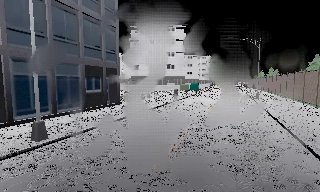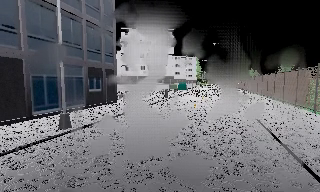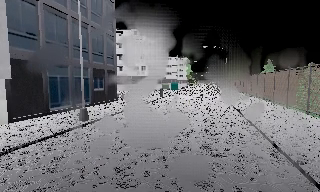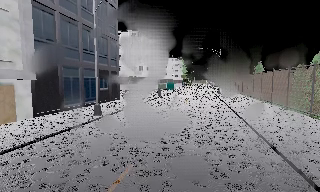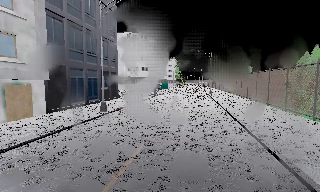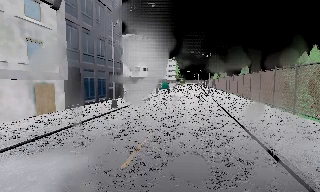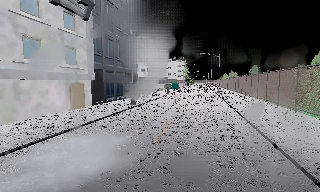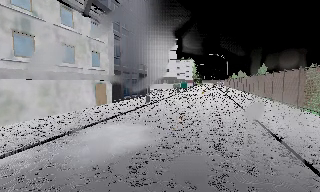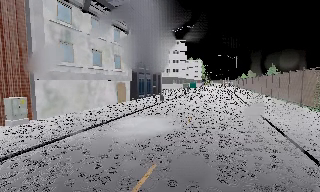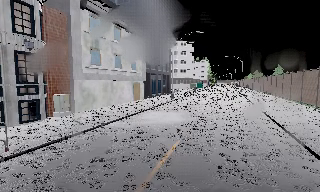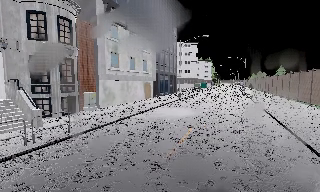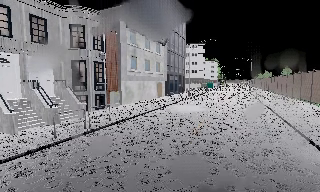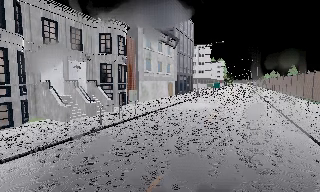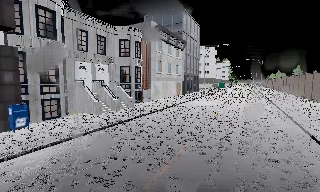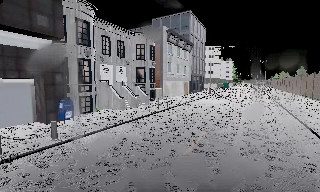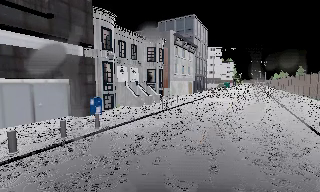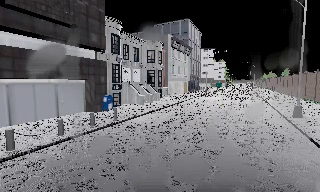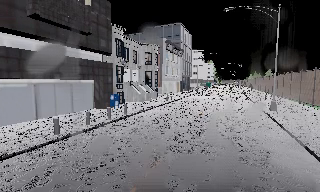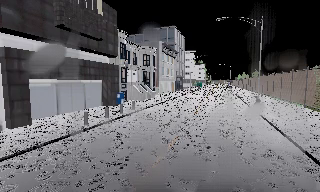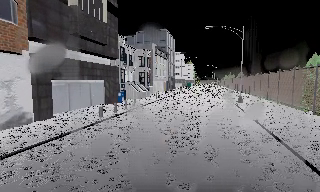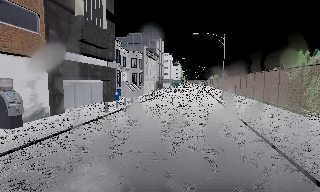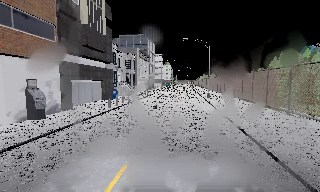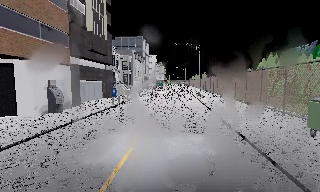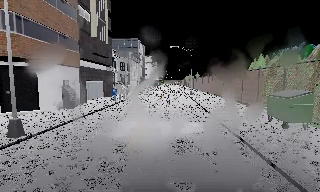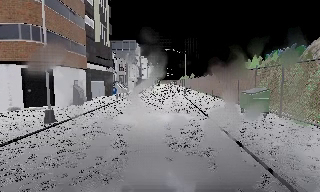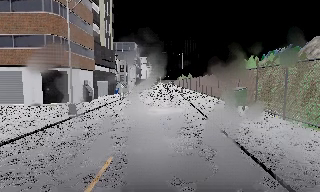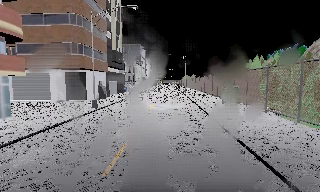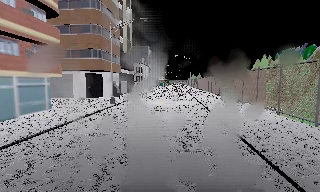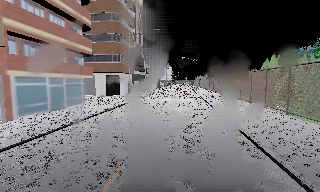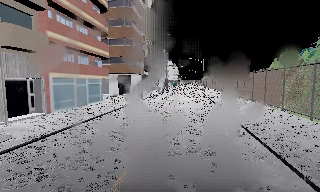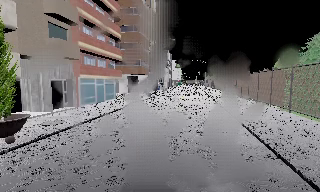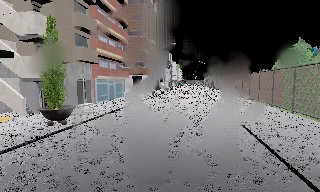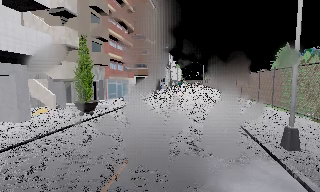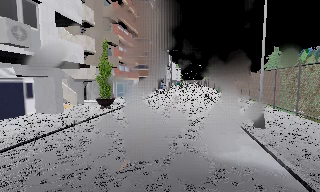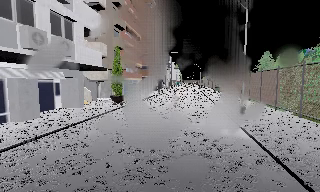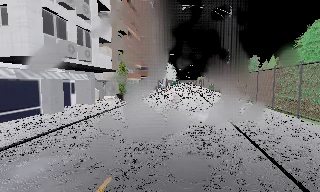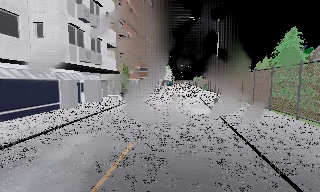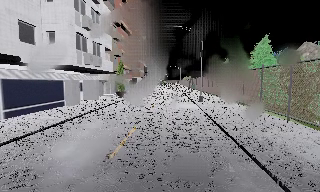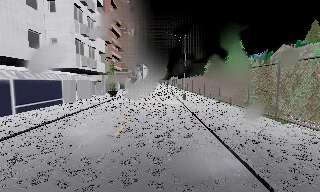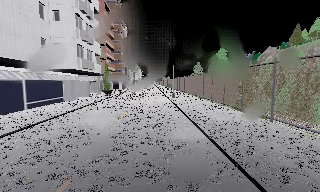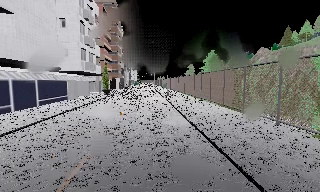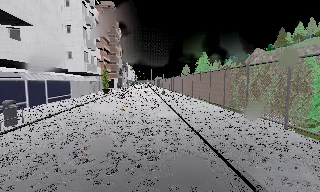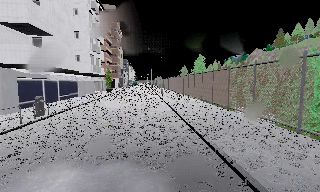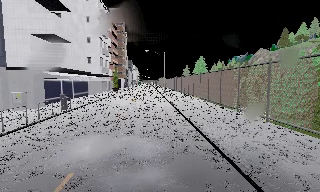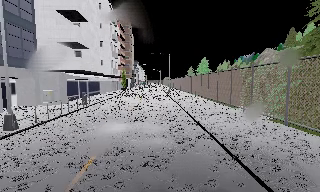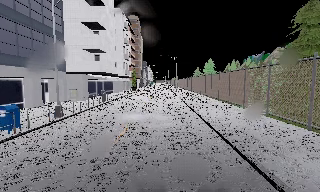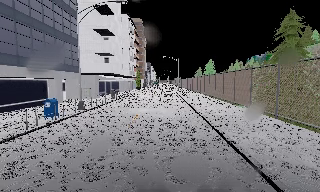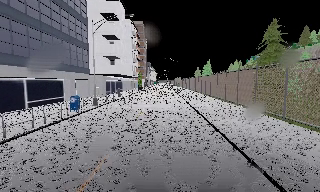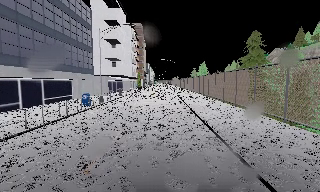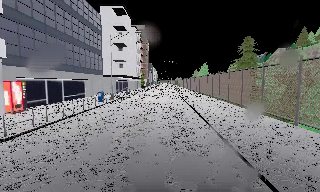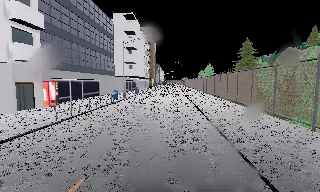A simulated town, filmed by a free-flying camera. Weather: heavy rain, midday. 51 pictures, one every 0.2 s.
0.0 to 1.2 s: The camera travels backward, about 10 m, so what stands in front gets smaller.
1.2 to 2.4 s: The camera swings to its left by about 10 degrees, and the scene slides to the right. It travels backward and to its left, about 11 m, so what stands in front gets smaller.
2.4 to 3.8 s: The camera pans to its right, which is clockwise from overhead, by about 10 degrees. It travels backward and to its left, about 13 m, so what stands in front gets smaller.
3.8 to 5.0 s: The camera pans to its right, which is clockwise from overhead, by about 15 degrees. It travels backward, about 13 m, so what stands in front gets smaller.
5.0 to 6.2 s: The camera travels backward, about 14 m, so what stands in front gets smaller.
6.2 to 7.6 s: The camera pans to its right, which is clockwise from overhead, by about 10 degrees. It travels backward, about 16 m, so what stands in front gets smaller.
7.6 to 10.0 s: The camera travels backward, about 25 m, so what stands in front gets smaller.
The film runs backward here.
